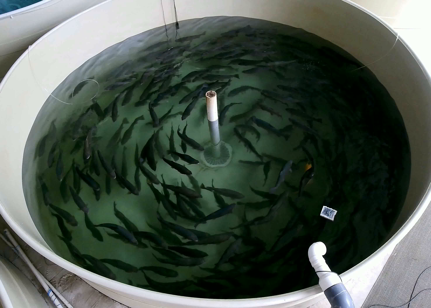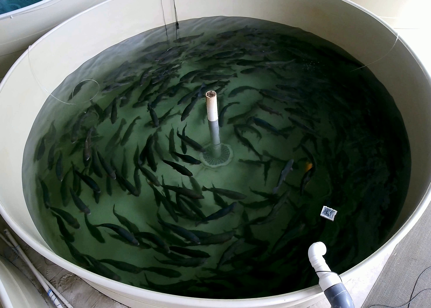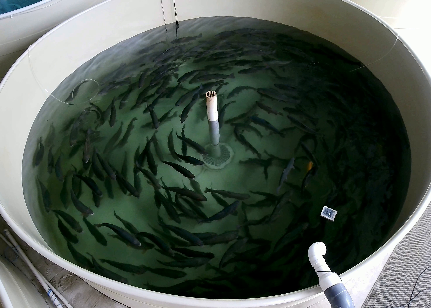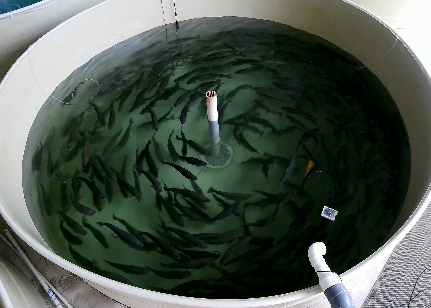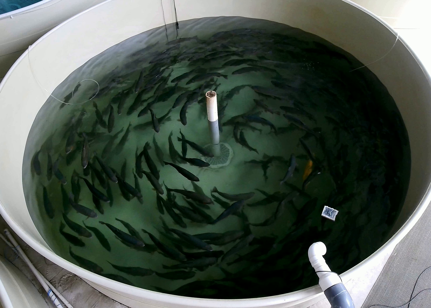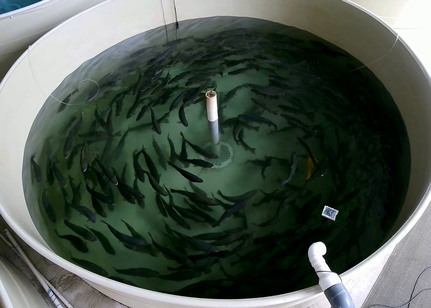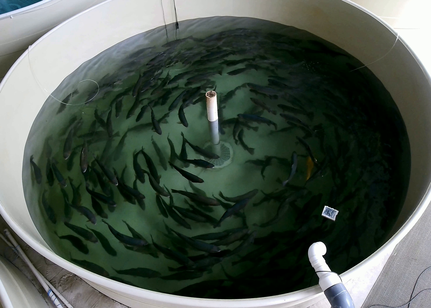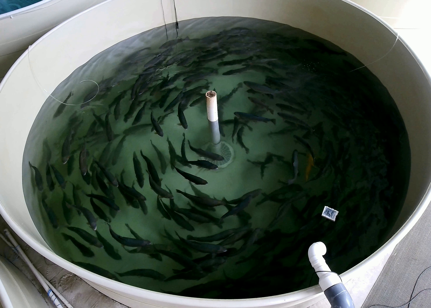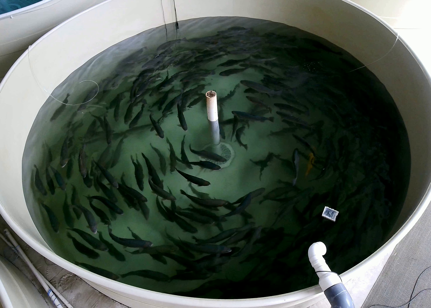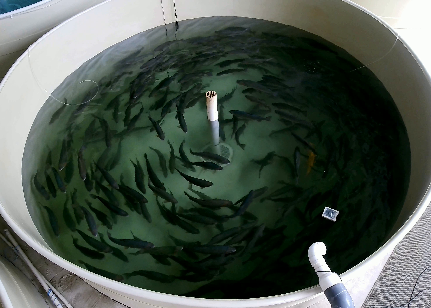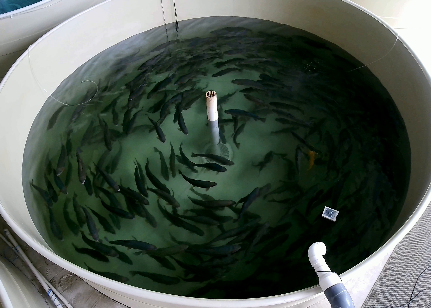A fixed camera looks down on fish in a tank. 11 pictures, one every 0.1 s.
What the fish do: Normal cruising.
